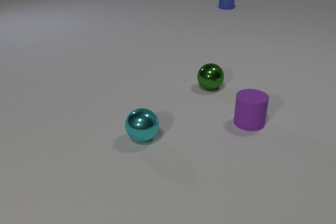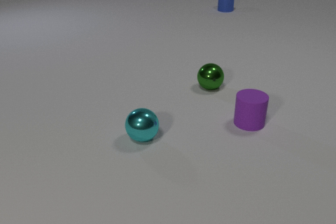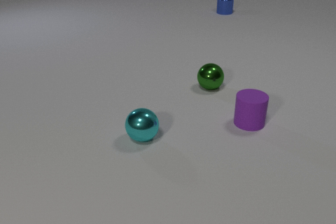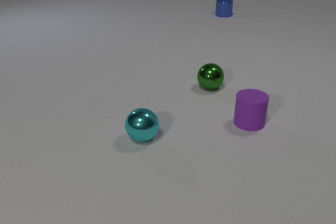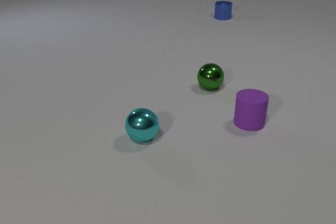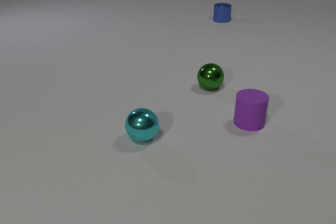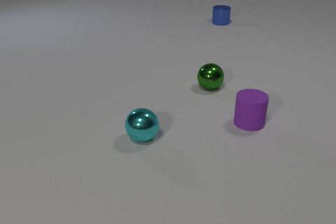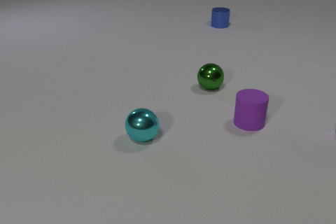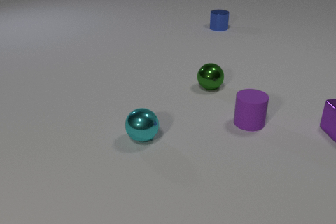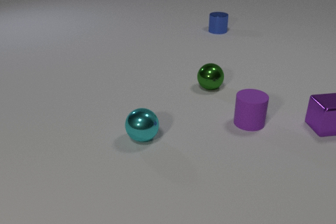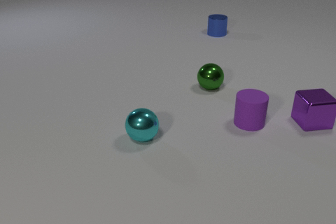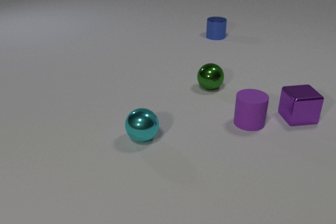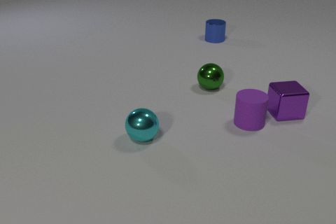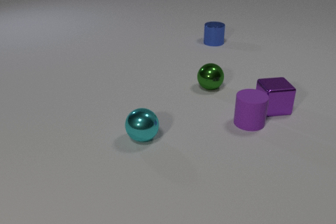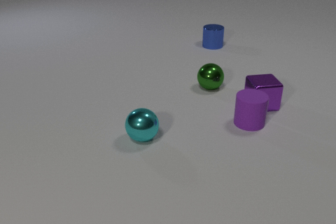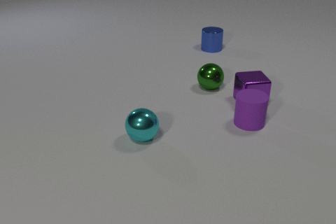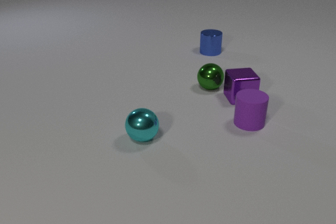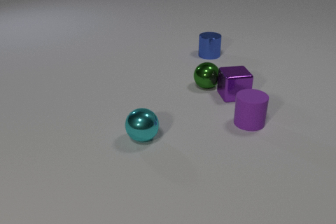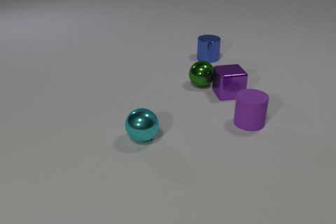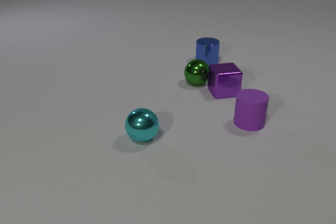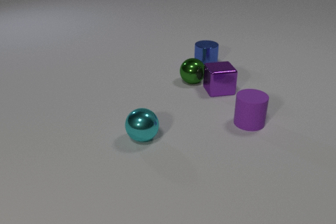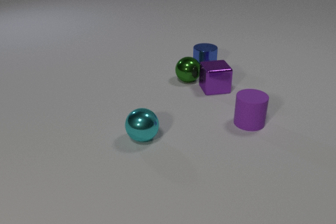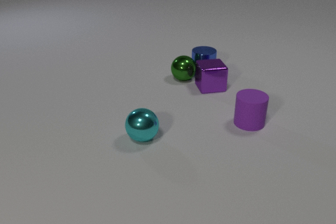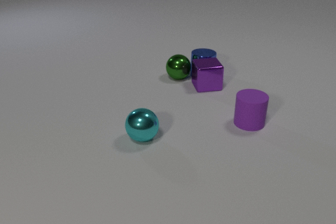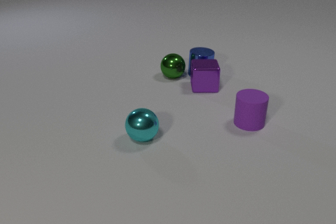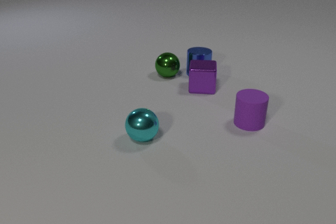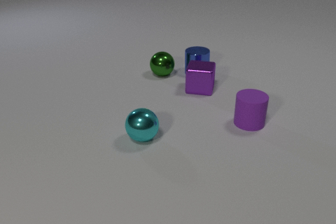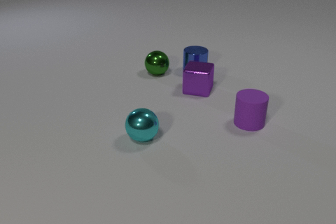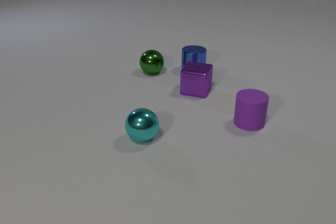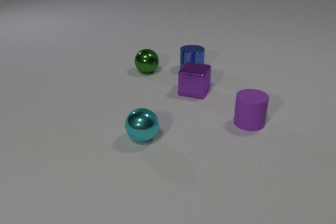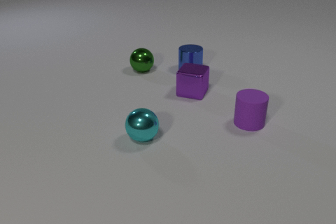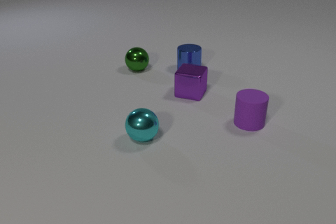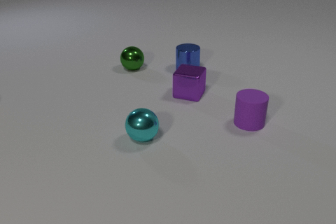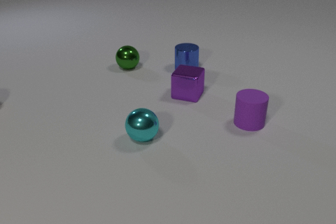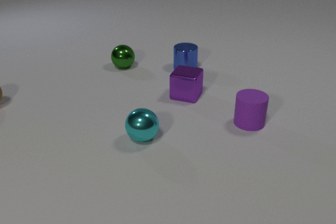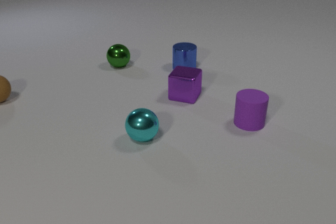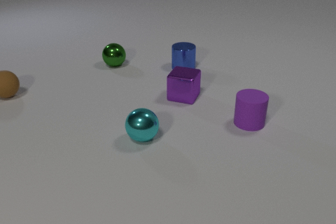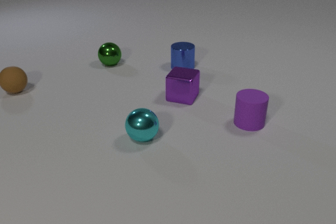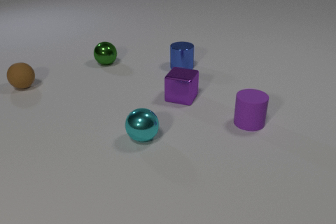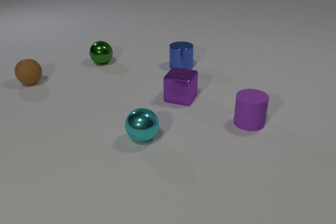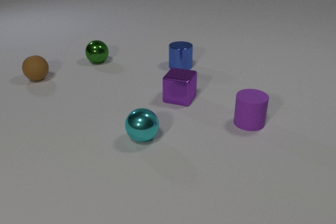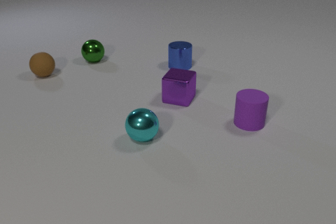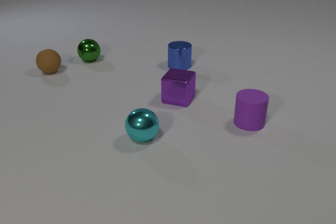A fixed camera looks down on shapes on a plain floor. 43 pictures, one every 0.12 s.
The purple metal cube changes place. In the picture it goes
to the left.
The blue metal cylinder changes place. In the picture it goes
toward the camera.
0.00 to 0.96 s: The purple metal cube comes in at the right edge, slides to the left. The blue metal cylinder slides toward the camera.
0.96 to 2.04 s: The purple metal cube slides to the left and away from the camera. The blue metal cylinder slides toward the camera. The purple metal cube and the green metal sphere collide.
2.04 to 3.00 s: The purple metal cube slides to the left. The green metal sphere rolls to the left and away from the camera. The blue metal cylinder slides toward the camera. The green metal sphere and the blue metal cylinder collide. The purple metal cube and the blue metal cylinder collide.
3.00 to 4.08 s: The purple metal cube slides toward the camera and to the left. The green metal sphere rolls to the left and away from the camera. The blue metal cylinder slides to the left and away from the camera.
4.08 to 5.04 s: The purple metal cube slides toward the camera and to the left. The green metal sphere rolls to the left and away from the camera. The blue metal cylinder slides to the left and away from the camera. The brown rubber sphere rolls away from the camera and to the right.
What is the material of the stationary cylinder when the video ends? rubber.
What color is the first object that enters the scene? purple.
How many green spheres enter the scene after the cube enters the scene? 0.
